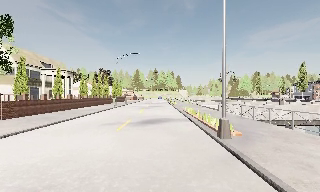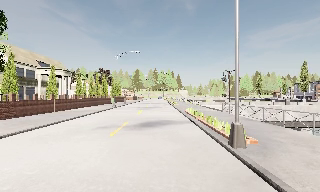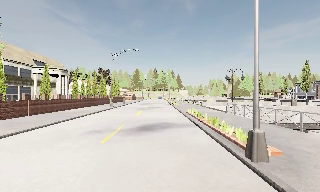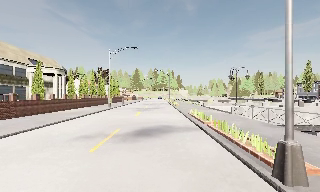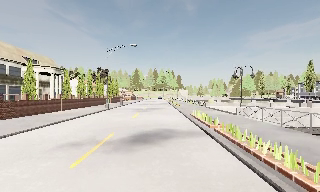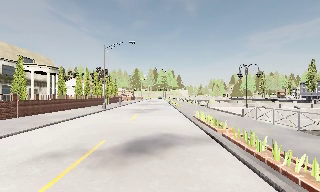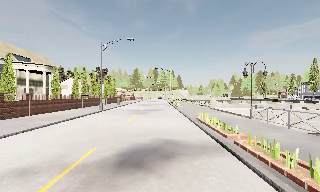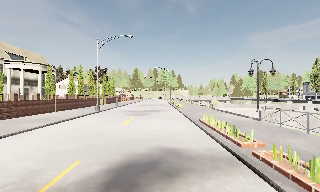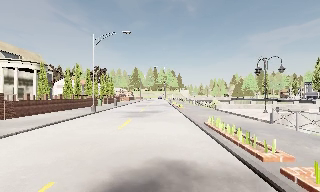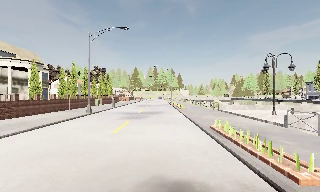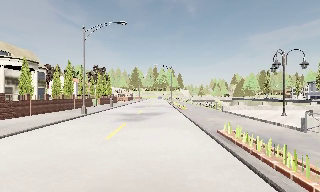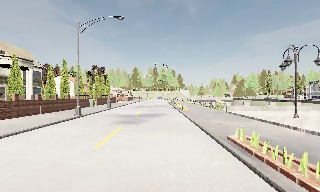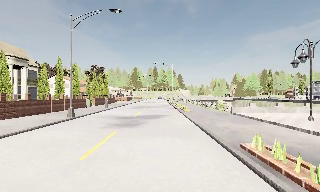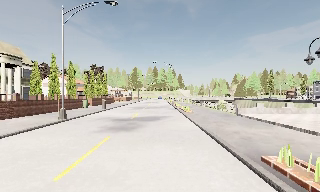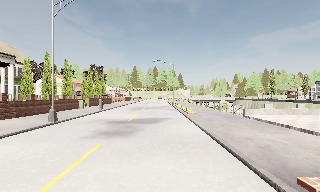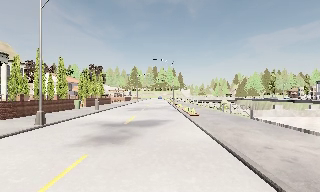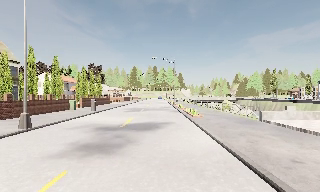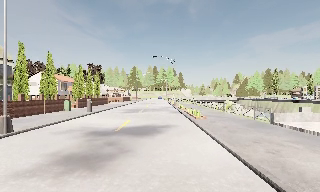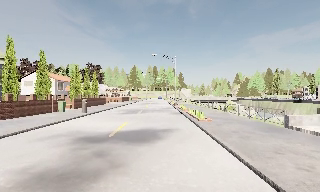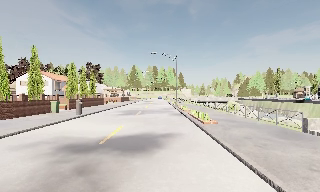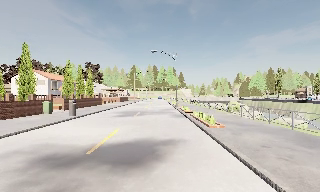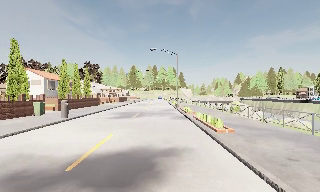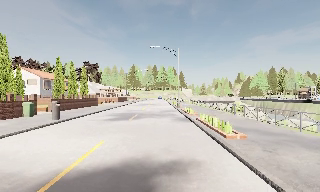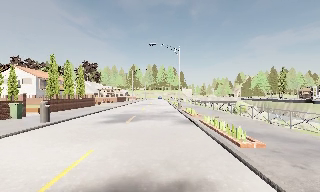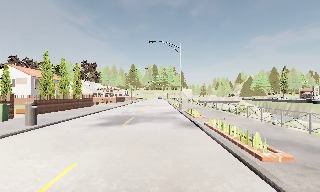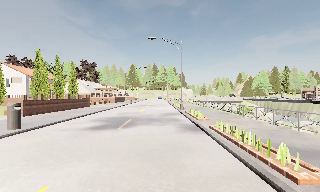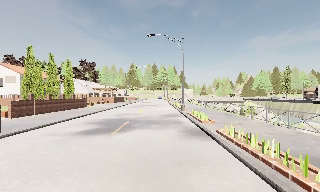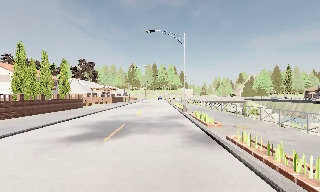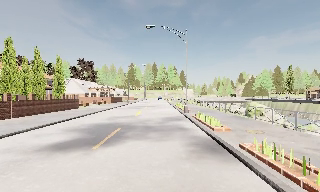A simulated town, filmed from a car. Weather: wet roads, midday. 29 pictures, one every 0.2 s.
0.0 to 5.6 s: The camera travels forward, about 25 m, so what stands in front looms larger.
The film runs forward here.
